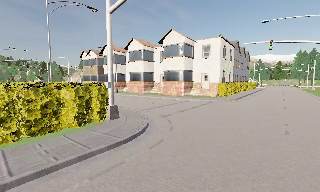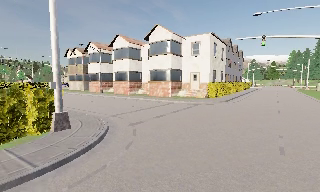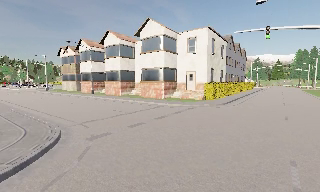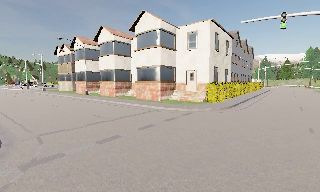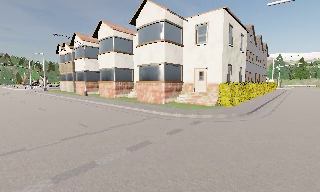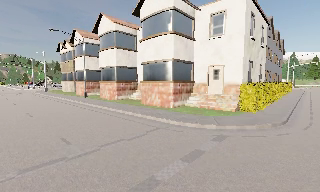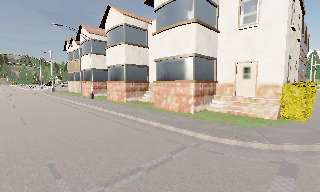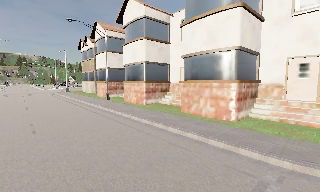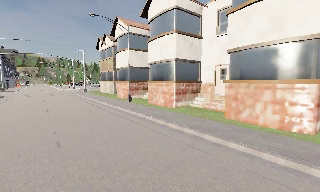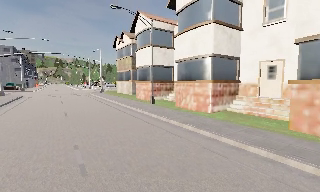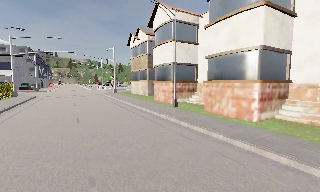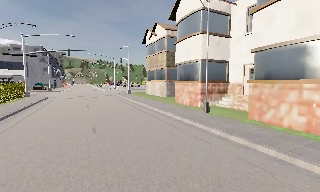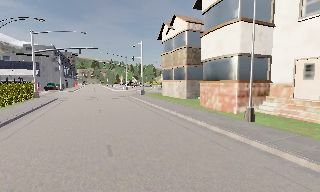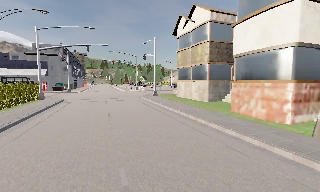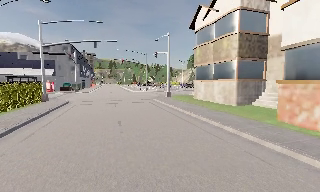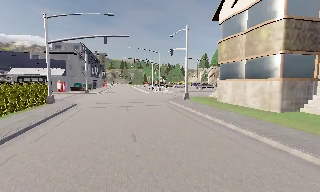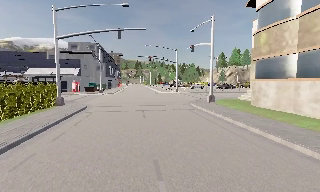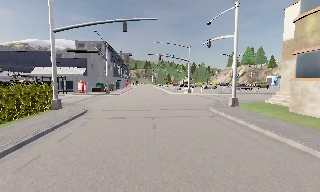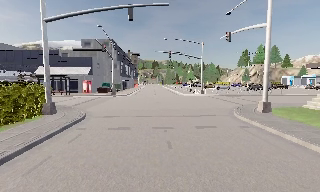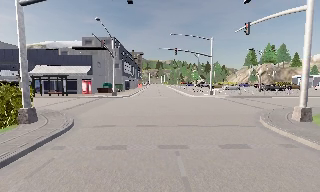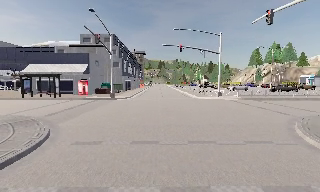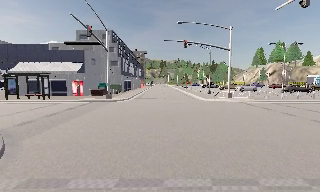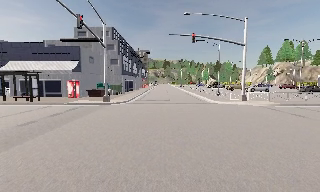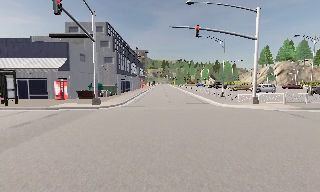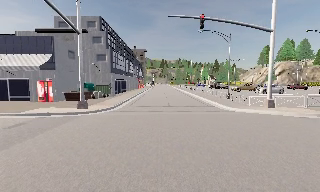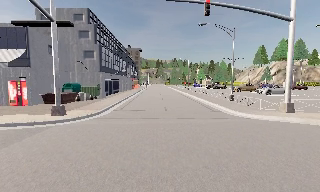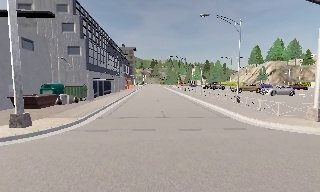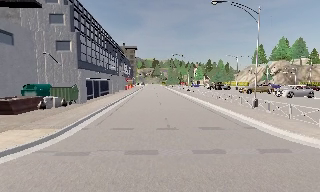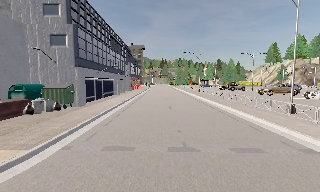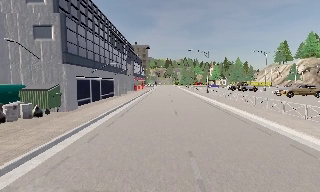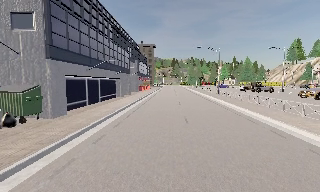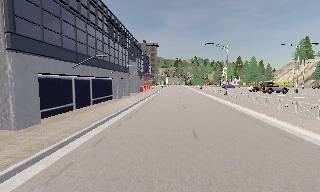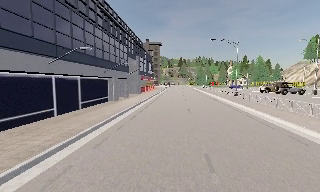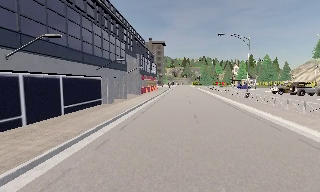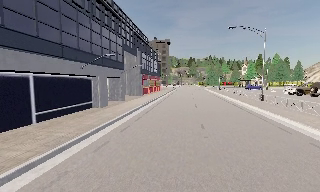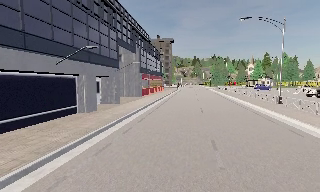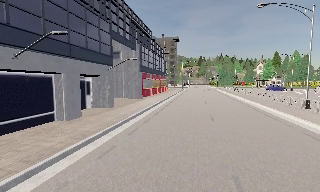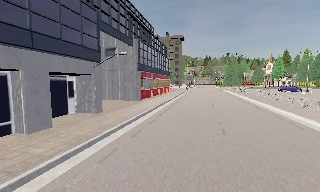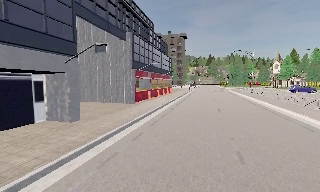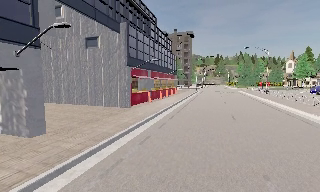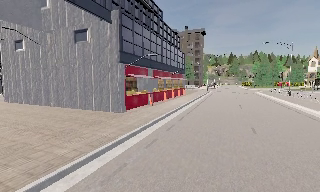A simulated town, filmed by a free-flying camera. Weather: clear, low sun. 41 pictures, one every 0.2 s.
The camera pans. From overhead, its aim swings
counterclockwise.
The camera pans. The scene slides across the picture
to the right.
0.0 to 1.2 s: The camera travels forward, about 13 m, so what stands in front looms larger.
1.2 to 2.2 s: The scene slides to the right, as the camera pans about 20 degrees to its left. It travels forward and to its left, about 11 m, so what stands in front looms larger.
2.2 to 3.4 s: The camera pans to its left, which is counterclockwise from overhead, by about 20 degrees. It travels forward, about 14 m, so what stands in front looms larger.
3.4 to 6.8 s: The camera pans to its left, which is counterclockwise from overhead, by about 15 degrees. It travels forward, about 35 m, so what stands in front looms larger.
6.8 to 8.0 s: The camera pans to its left, which is counterclockwise from overhead, by about 15 degrees. It travels forward, about 14 m, so what stands in front looms larger.
The film runs backward here.
